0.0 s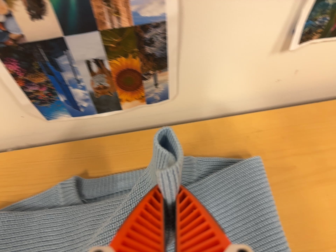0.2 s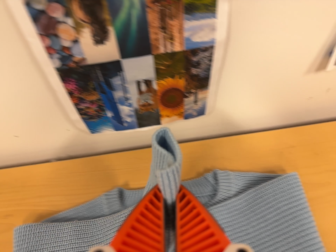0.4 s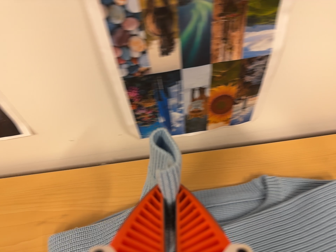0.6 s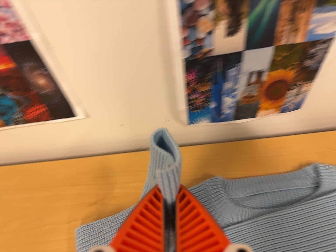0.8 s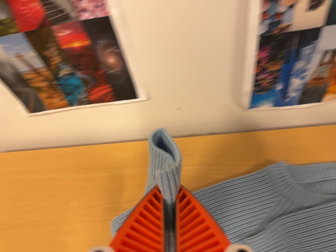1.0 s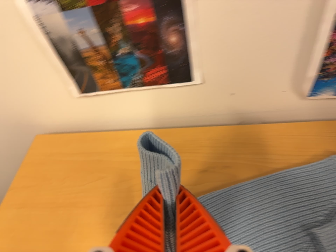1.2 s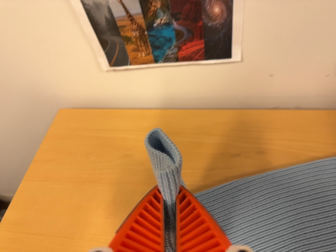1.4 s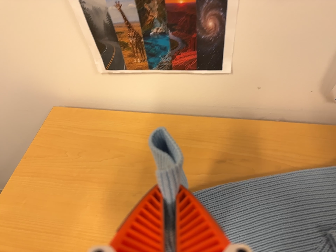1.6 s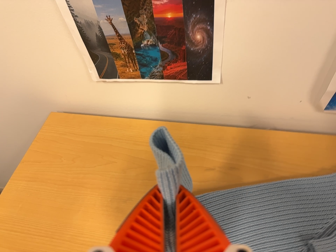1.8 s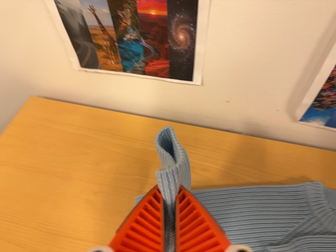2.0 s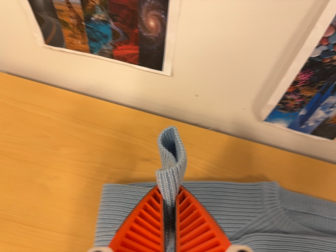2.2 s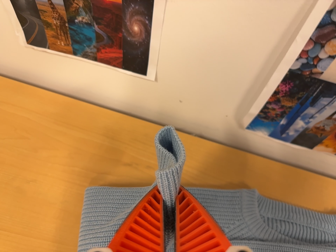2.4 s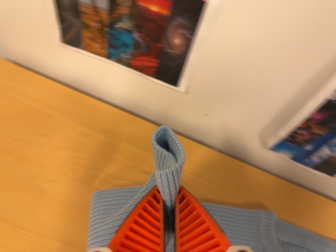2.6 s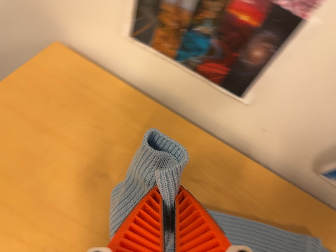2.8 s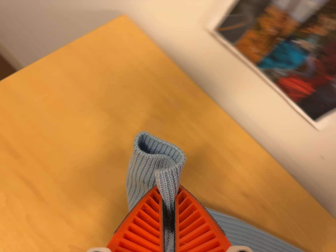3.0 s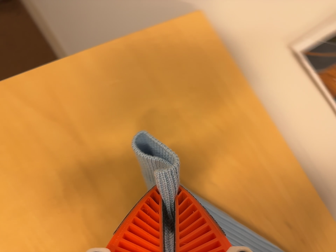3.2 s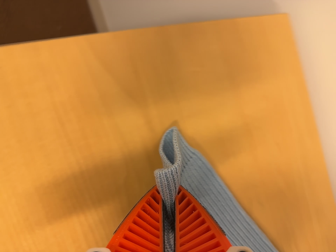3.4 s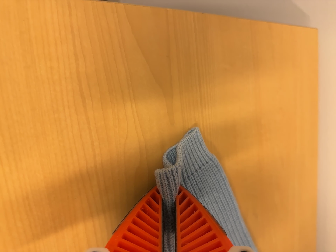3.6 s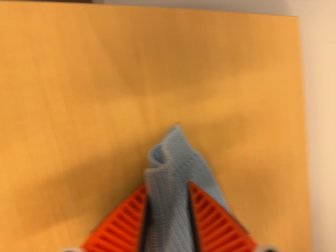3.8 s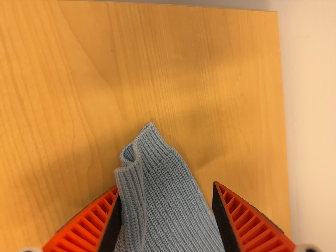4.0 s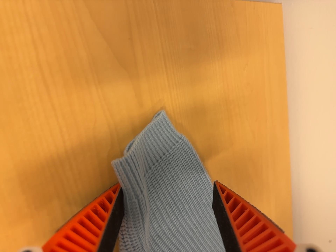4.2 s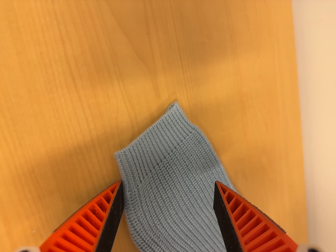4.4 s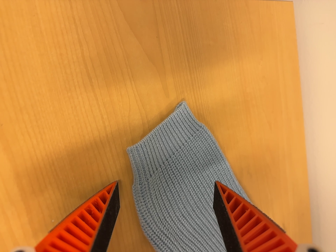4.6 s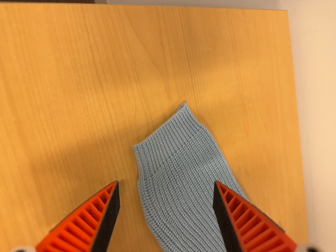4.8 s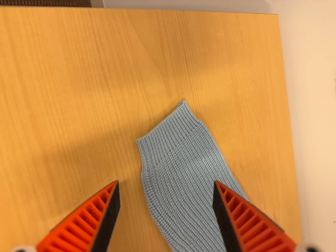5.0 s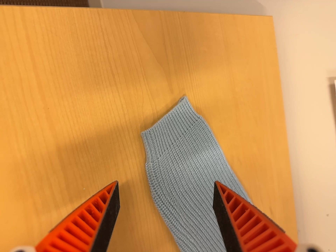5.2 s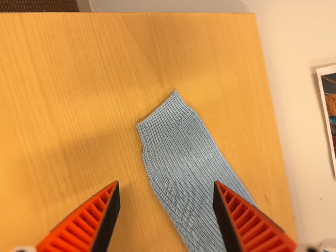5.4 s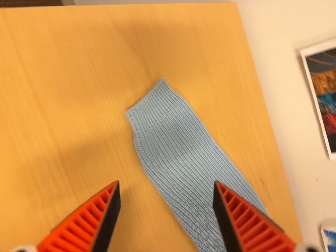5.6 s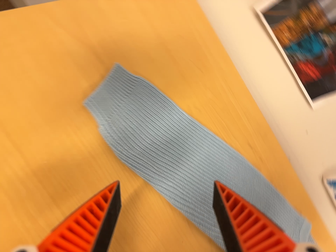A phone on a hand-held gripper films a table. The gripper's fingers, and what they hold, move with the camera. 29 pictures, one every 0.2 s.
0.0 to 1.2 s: The scene slides to the right, as the camera pans about 20 degrees to its left. It travels to its left, about 34 cm, so close, fixed things drift to the right. It rolls about its line of sight by about 10 degrees, and the scene rotates clockwise.
1.2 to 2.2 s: The camera pans to its right by about 10 degrees. It travels to its right and toward the top of its view, about 9 cm, so close, fixed things drift to the left. It rolls about its line of sight by about 15 degrees, and the scene rotates clockwise.
2.2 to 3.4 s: The camera travels to its left, about 40 cm, so close, fixed things drift to the right. Its aim tips toward the bottom of its view by about 10 degrees. It rolls about its line of sight by about 65 degrees, and the scene rotates clockwise.
3.4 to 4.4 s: The camera shifts only a little, or ends up much as it began.
4.4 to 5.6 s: The camera travels toward the bottom of its view, backward and to its right, about 12 cm, so close, fixed things drift upward. It rolls about its line of sight by about 25 degrees, and the scene rotates counterclockwise.
The film runs backward here.
